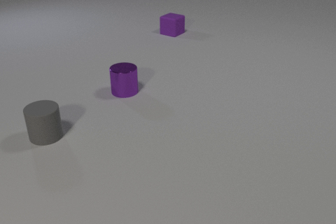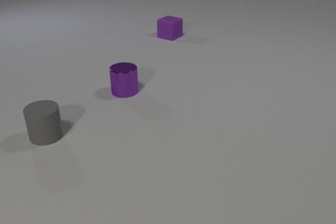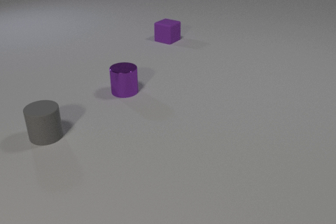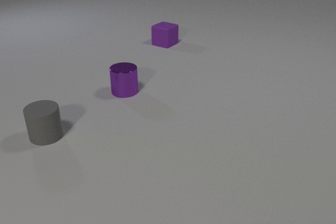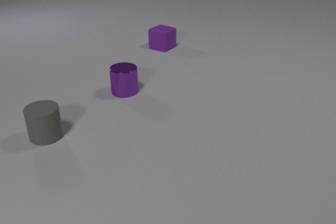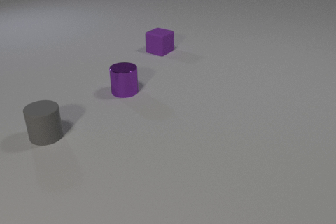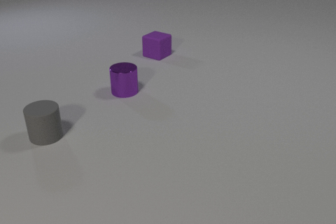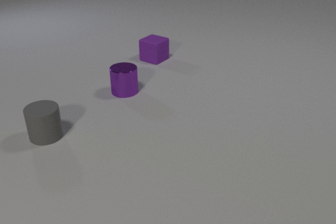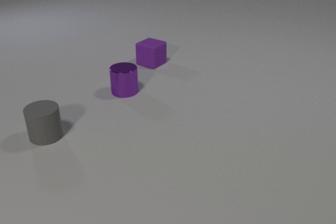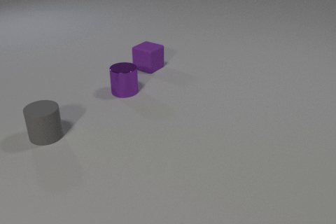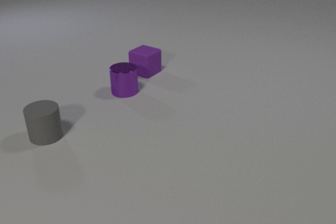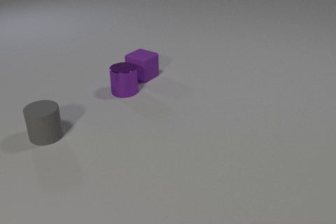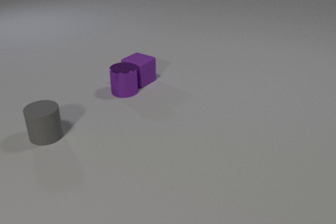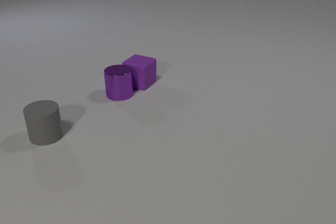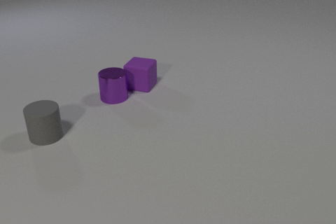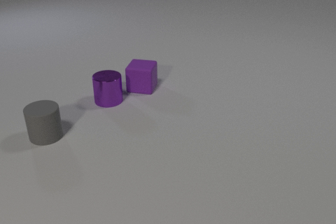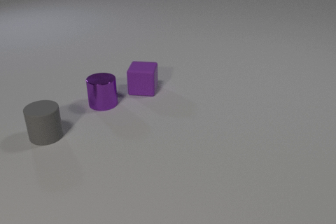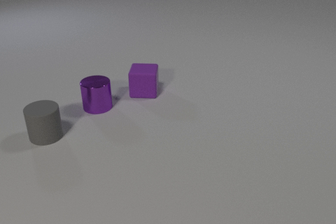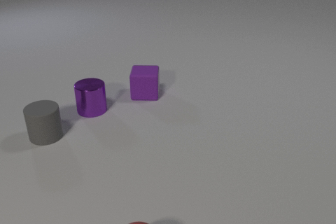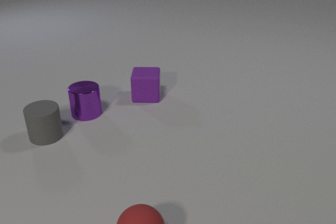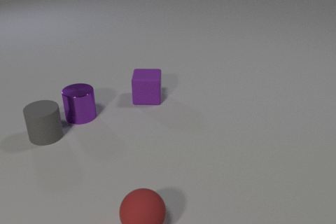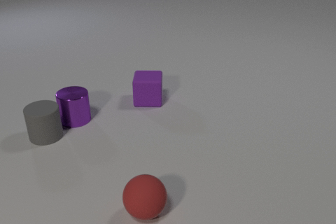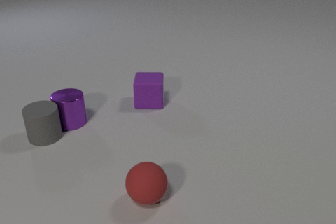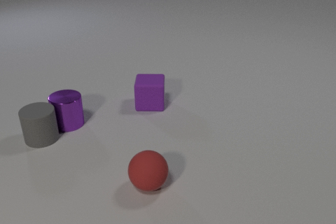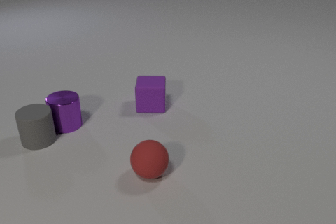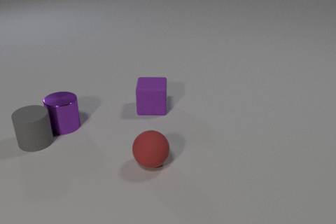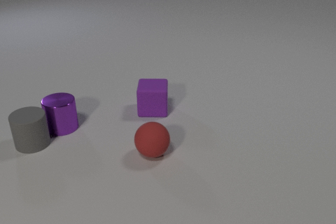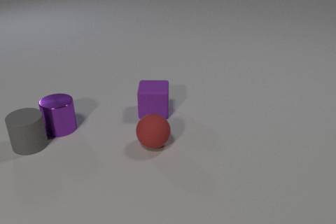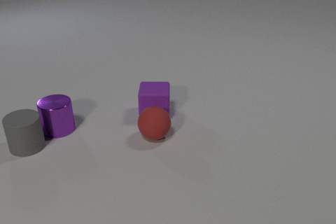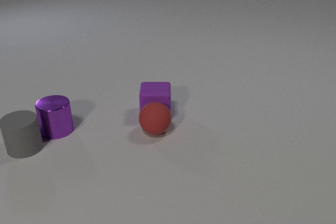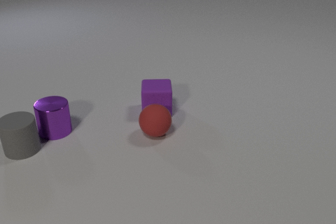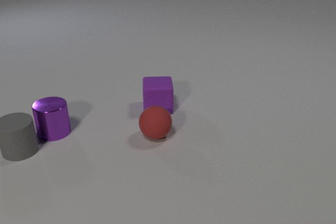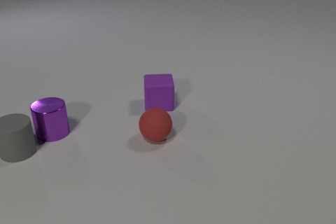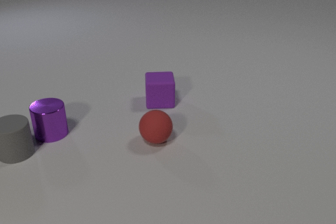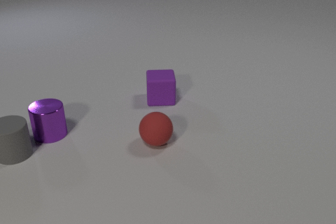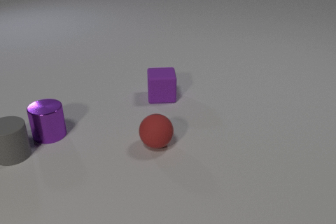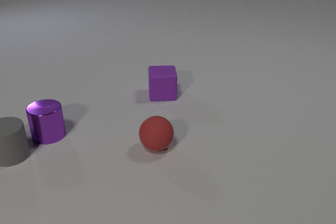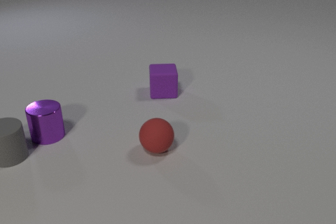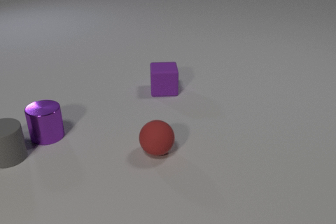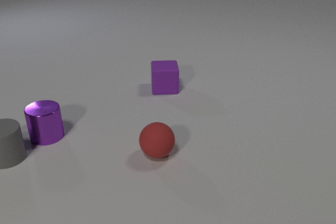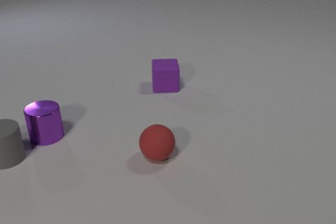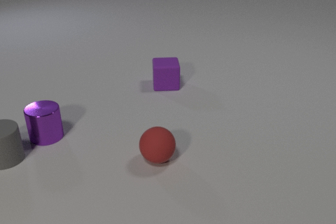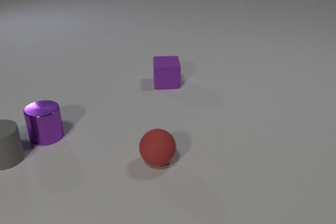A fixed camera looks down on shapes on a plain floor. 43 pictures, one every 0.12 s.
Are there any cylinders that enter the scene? no.
Are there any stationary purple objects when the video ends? yes.
How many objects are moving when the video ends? 3.
0.00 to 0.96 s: The purple rubber cube slides toward the camera.
0.96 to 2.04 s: The purple rubber cube slides toward the camera, spins counterclockwise seen from above by about 30 degrees, its near face sliding to the right. The purple metal cylinder slides toward the camera and to the left. The purple rubber cube and the purple metal cylinder collide.
2.04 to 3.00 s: The purple rubber cube slides toward the camera. The purple metal cylinder slides to the left and toward the camera. The gray rubber cylinder slides to the left and toward the camera. The red rubber sphere comes in at the bottom edge, rolls away from the camera. The purple metal cylinder and the gray rubber cylinder collide.
3.00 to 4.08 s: The purple rubber cube slides away from the camera and to the right. The purple metal cylinder slides to the left and toward the camera. The gray rubber cylinder slides to the left and toward the camera. The red rubber sphere rolls away from the camera. The purple rubber cube and the red rubber sphere collide.
4.08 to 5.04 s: The purple rubber cube slides away from the camera. The gray rubber cylinder slides to the left. The red rubber sphere rolls toward the camera.
